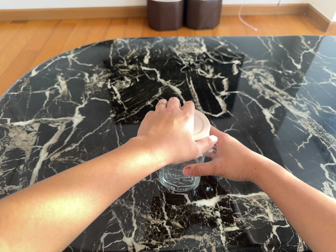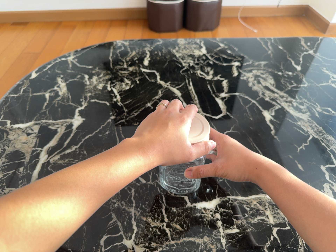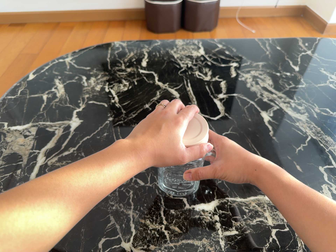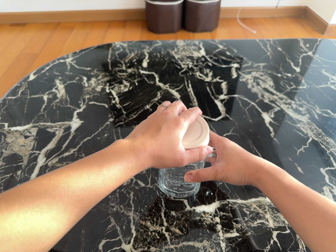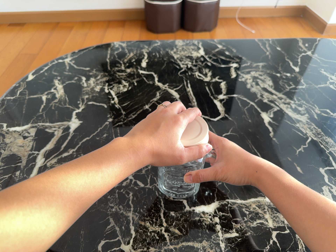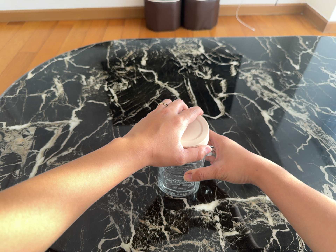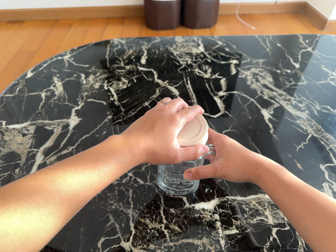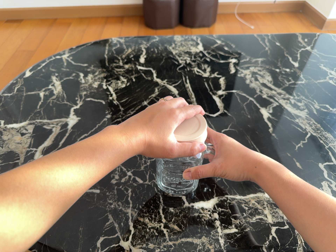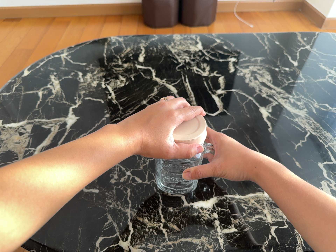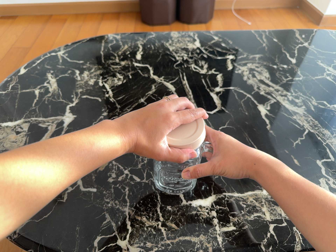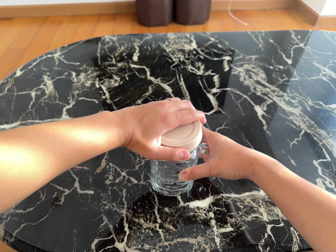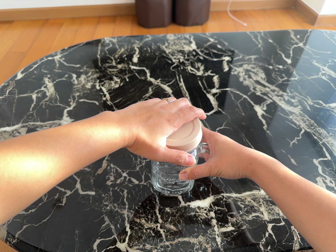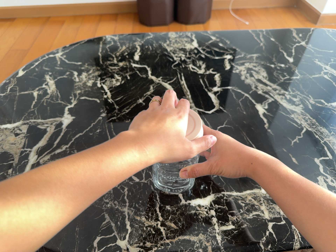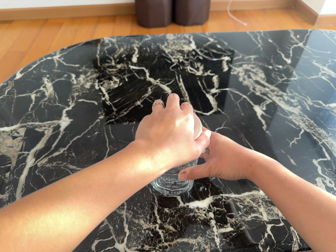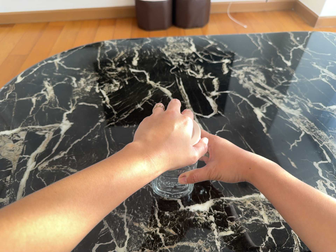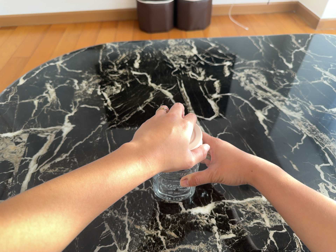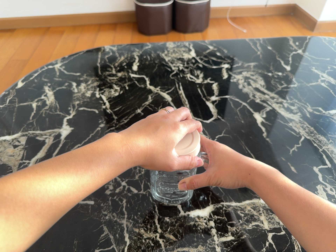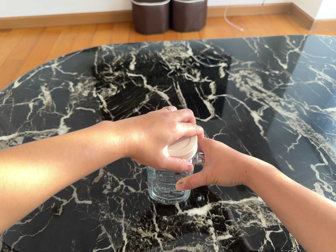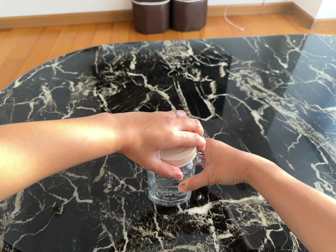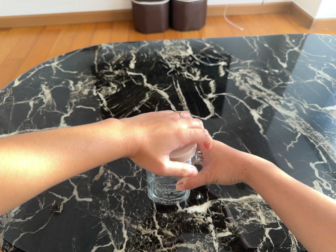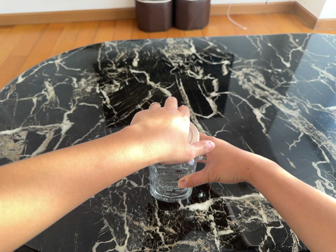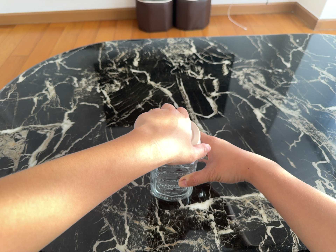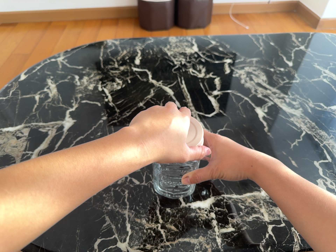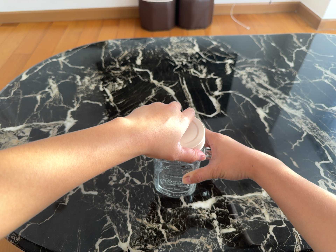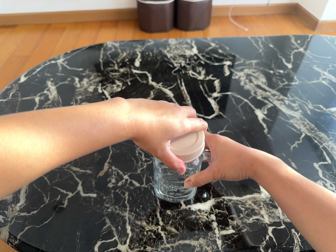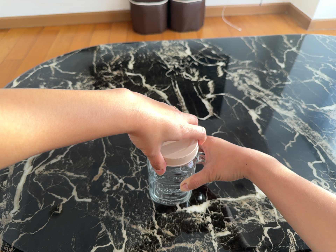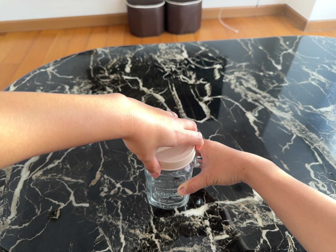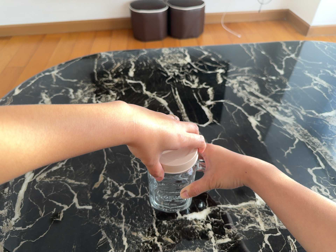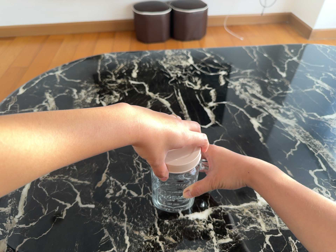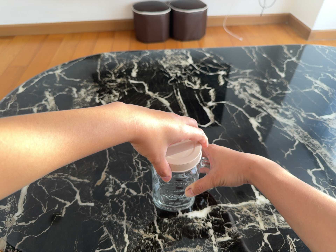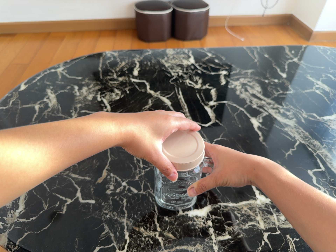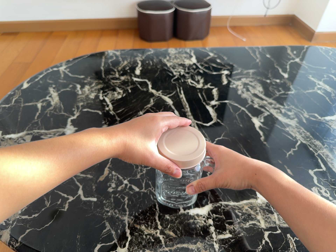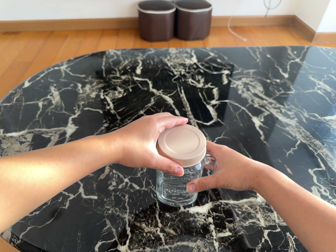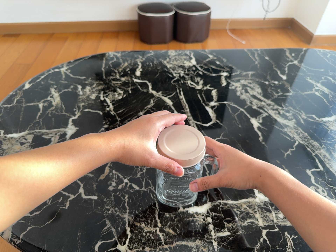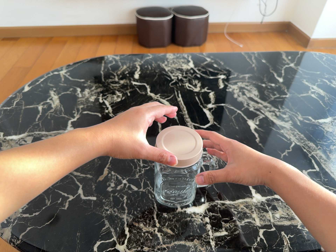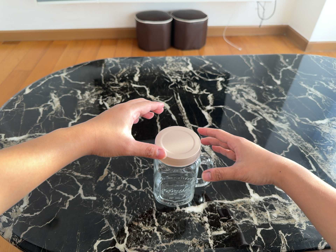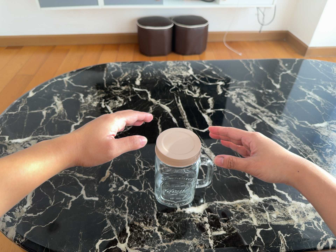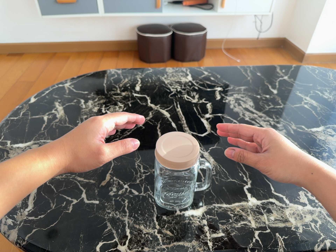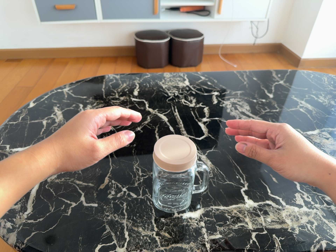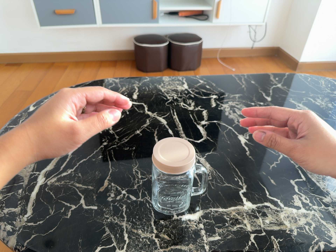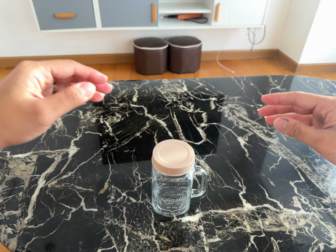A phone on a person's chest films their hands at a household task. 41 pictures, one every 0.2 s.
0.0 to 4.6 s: The camera shifts only a little, or ends up much as it began.
4.6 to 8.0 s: The camera travels backward, about 8 cm, so what stands in front gets smaller. Its aim tips toward the top of its view by about 10 degrees, and the scene shifts downward.
The film runs forward here.
